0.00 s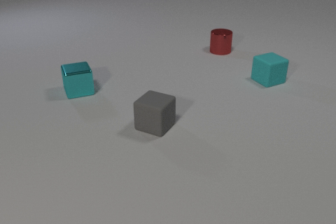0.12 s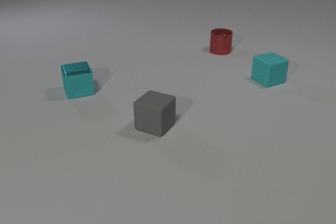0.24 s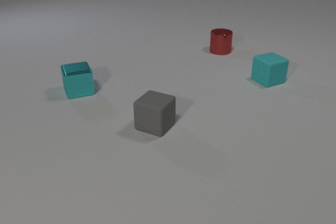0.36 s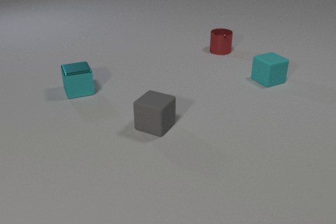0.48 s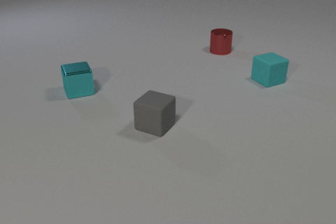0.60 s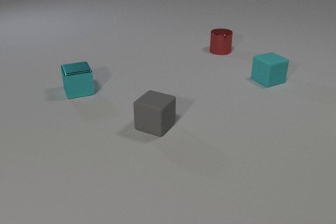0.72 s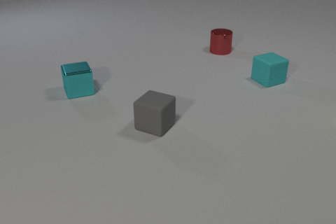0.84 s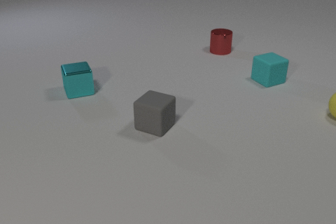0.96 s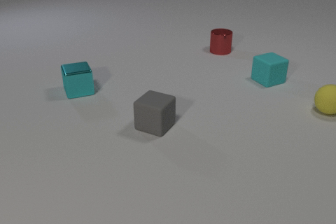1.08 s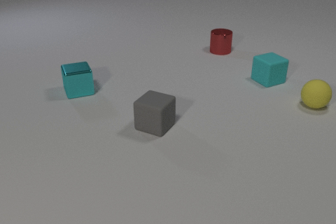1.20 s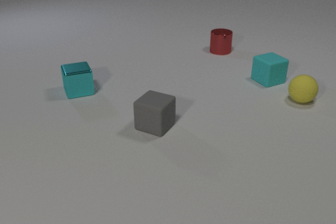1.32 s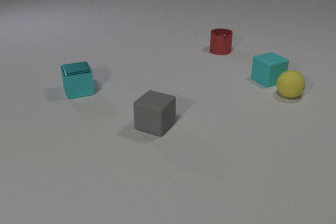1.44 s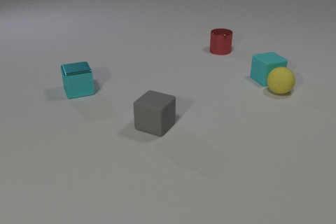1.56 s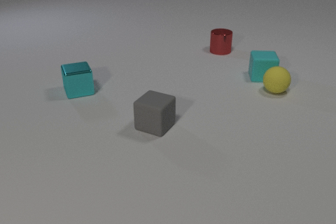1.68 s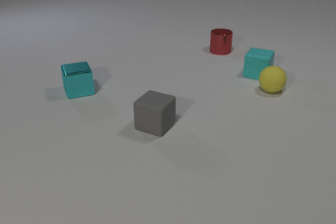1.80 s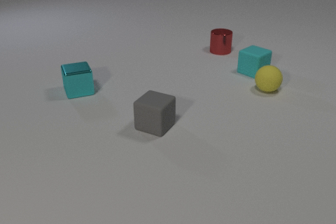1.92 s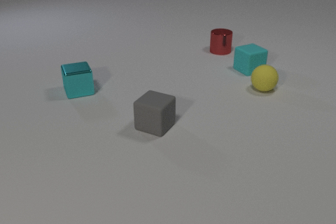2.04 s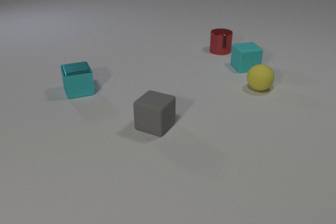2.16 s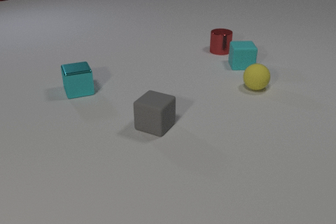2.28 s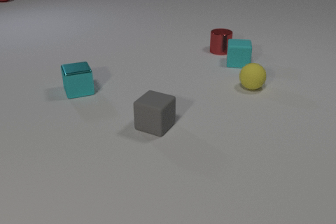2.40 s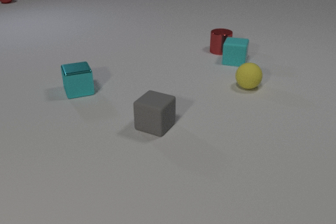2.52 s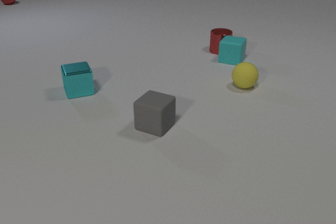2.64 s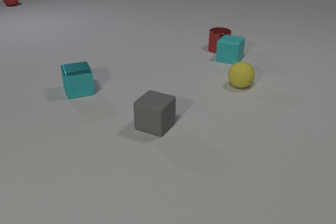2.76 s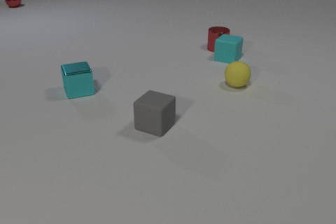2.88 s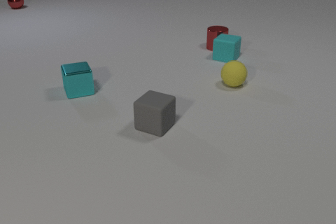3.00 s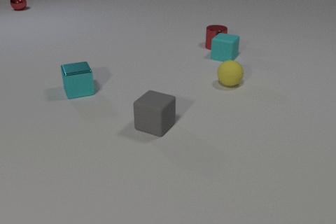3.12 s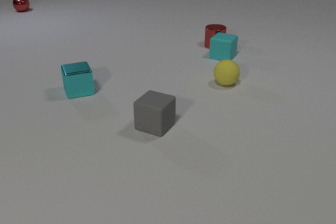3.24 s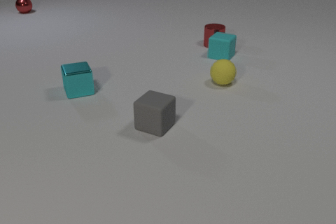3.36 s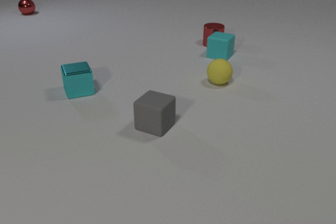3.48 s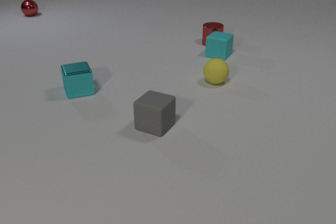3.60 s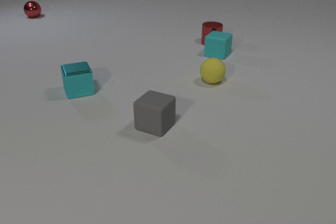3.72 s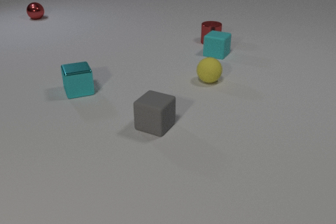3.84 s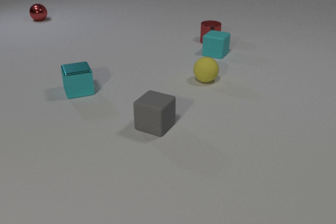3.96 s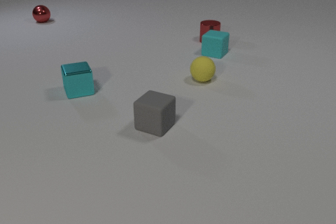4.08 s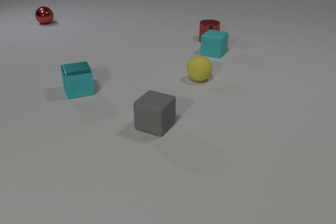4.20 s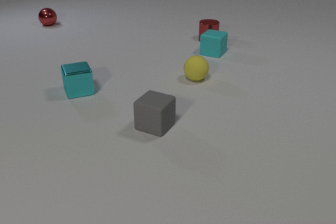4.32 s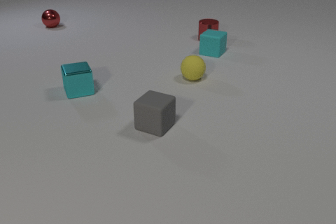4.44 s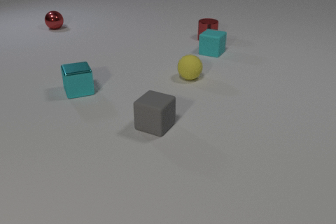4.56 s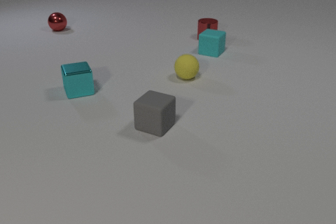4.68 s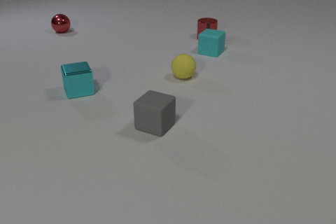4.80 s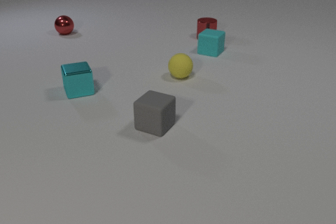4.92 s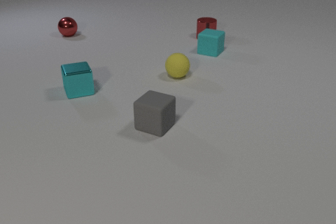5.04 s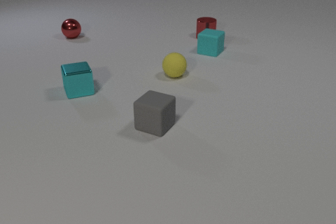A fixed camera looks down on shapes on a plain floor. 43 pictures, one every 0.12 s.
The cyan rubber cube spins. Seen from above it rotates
clockwise.
The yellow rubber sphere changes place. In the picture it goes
to the left.
0.00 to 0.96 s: The yellow rubber sphere comes in at the right edge, rolls to the left and away from the camera.
0.96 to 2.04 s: The yellow rubber sphere rolls to the left and away from the camera. The cyan rubber cube slides away from the camera and to the left, spins clockwise seen from above by about 105 degrees, its near face sliding to the left. The yellow rubber sphere and the cyan rubber cube collide.
2.04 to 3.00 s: The yellow rubber sphere rolls to the left. The cyan rubber cube slides away from the camera and to the left, spins so that its near face slides to the left, clockwise seen from above. The red metal cylinder slides away from the camera and to the left. The red metal sphere comes in at the top edge, rolls toward the camera. The cyan rubber cube and the red metal cylinder collide.
3.00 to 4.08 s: The yellow rubber sphere rolls to the left. The cyan rubber cube slides to the left and away from the camera. The red metal cylinder slides away from the camera. The red metal sphere rolls toward the camera.
4.08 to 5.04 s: The yellow rubber sphere rolls to the left. The red metal cylinder slides away from the camera. The red metal sphere rolls toward the camera and to the right.
What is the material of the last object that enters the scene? metal.
What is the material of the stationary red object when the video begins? metal.
What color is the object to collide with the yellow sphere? cyan.
